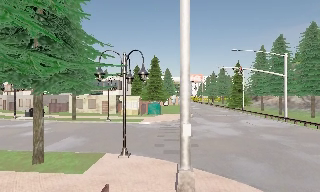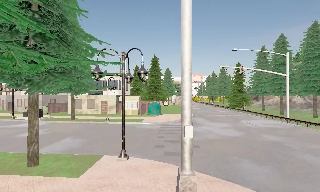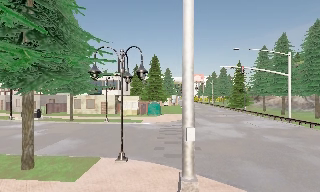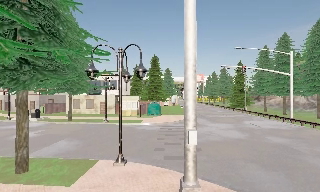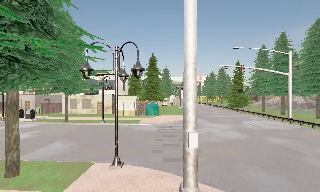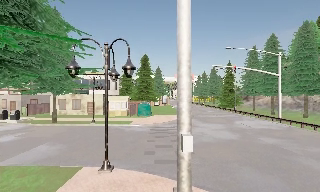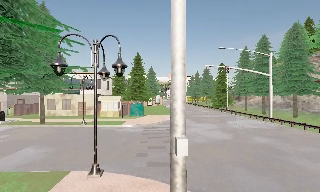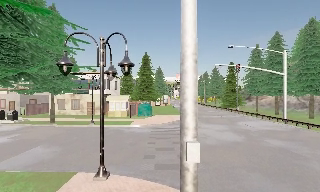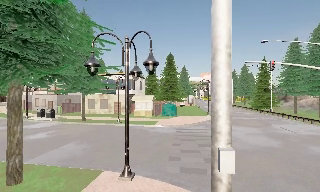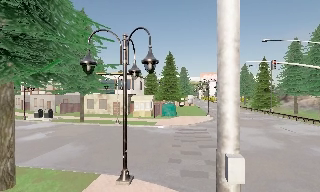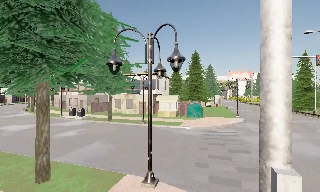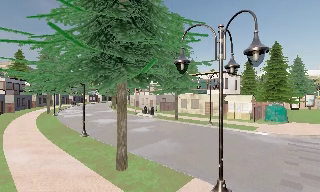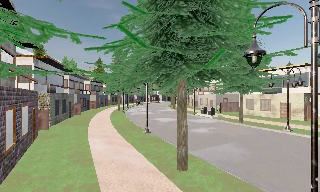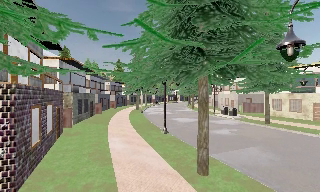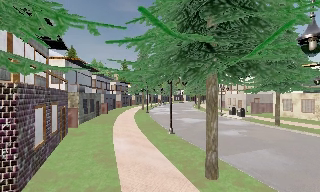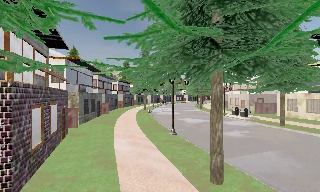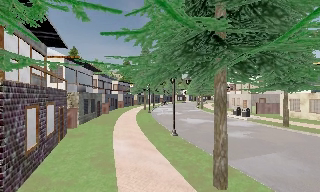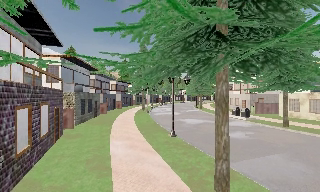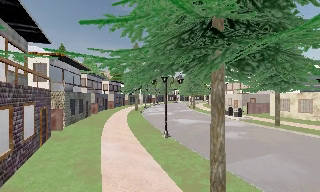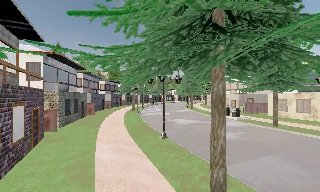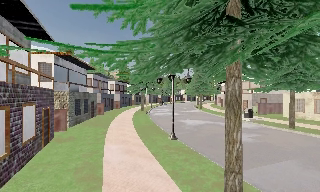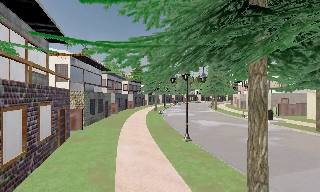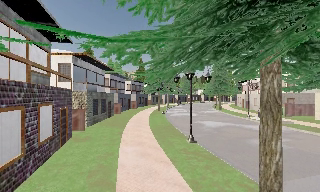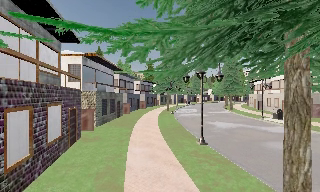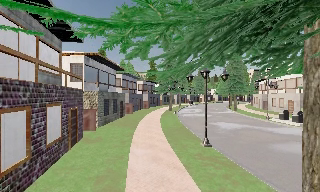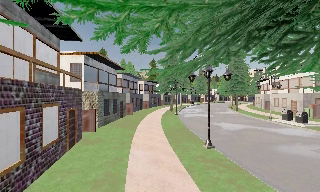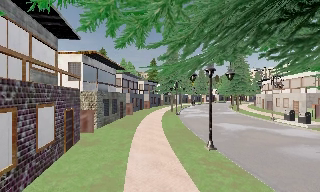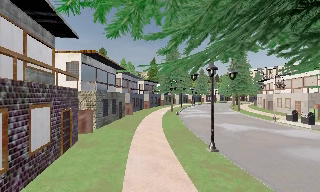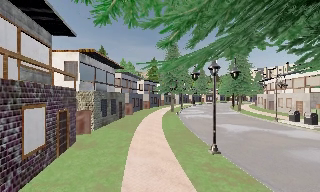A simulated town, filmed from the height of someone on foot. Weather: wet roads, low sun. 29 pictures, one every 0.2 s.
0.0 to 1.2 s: The camera travels forward, about 1.5 m, so what stands in front looms larger.
1.2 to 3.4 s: The camera swings to its left by about 75 degrees, and the scene slides to the right. It travels forward, about 2.5 m.
3.4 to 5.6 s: The camera pans to its left, which is counterclockwise from overhead, by about 10 degrees. It travels forward, about 3 m, so what stands in front looms larger.
The film runs forward here.
